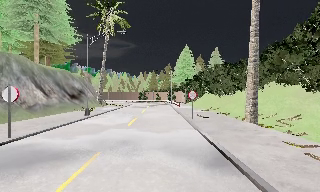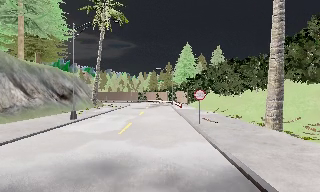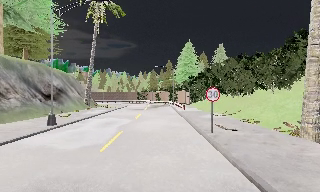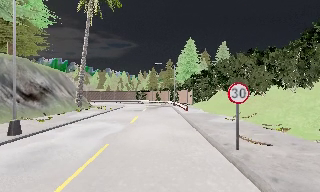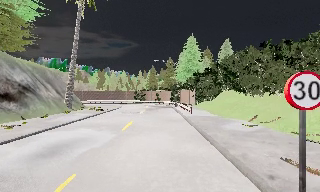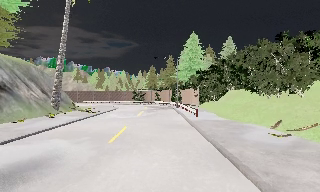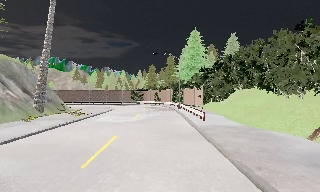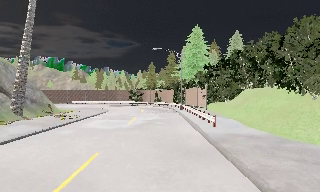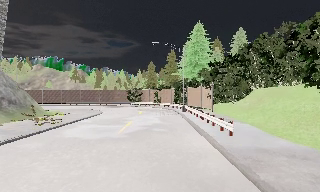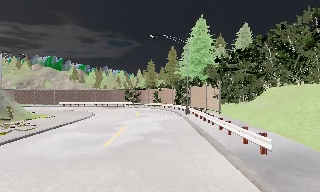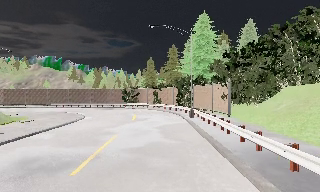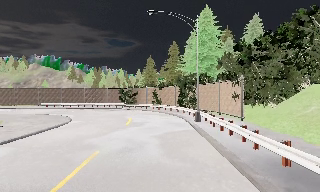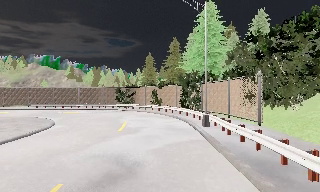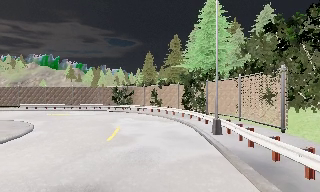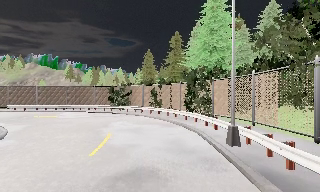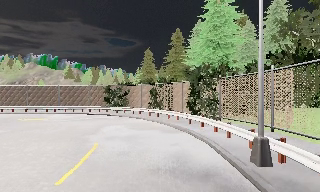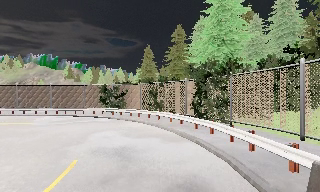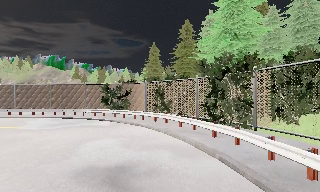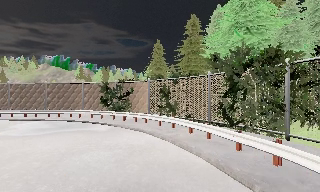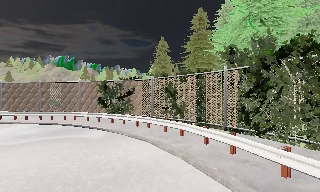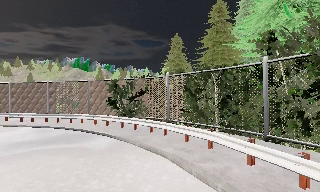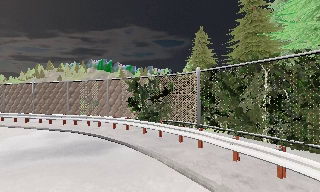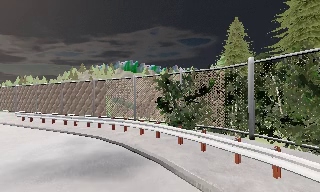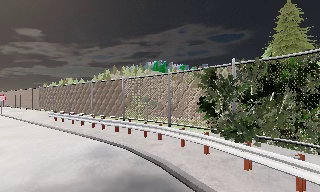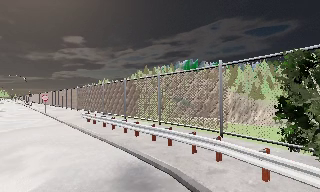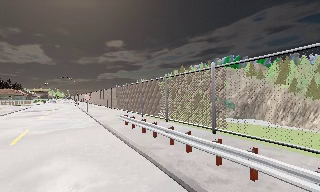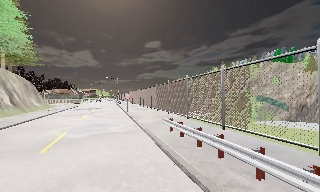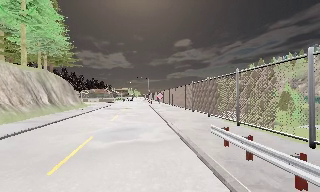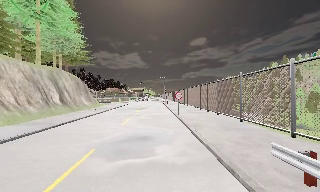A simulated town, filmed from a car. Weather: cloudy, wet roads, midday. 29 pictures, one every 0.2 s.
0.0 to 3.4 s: The camera travels forward, about 35 m, so what stands in front looms larger.
3.4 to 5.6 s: The camera swings to its left by about 85 degrees, and the scene slides to the right. It travels forward, about 20 m.
The film runs forward here.
